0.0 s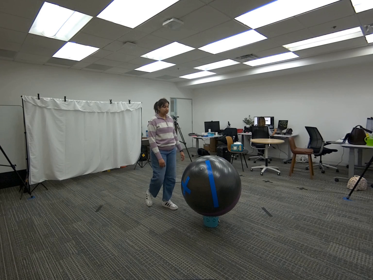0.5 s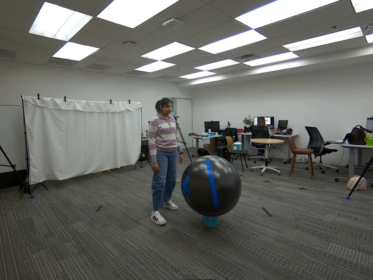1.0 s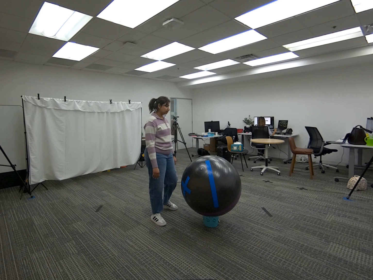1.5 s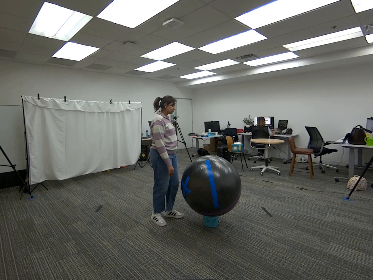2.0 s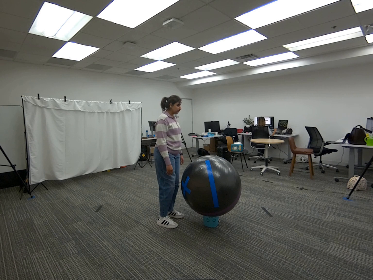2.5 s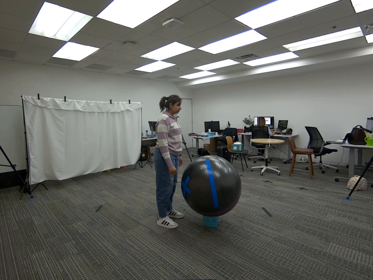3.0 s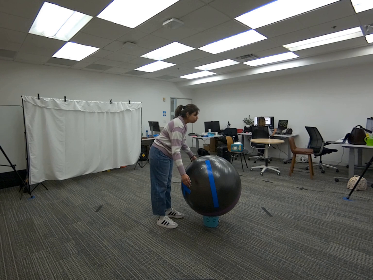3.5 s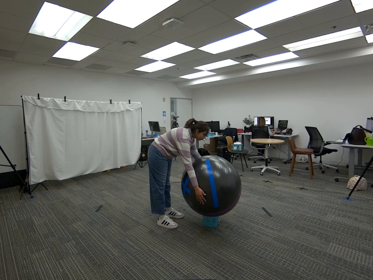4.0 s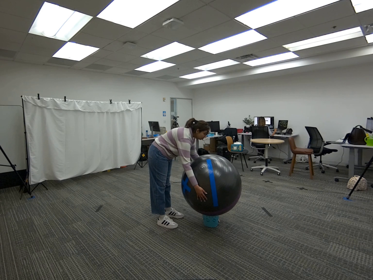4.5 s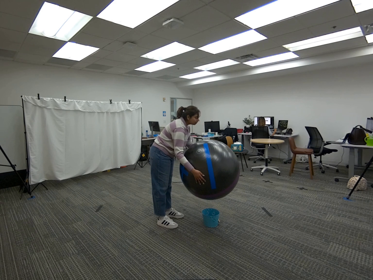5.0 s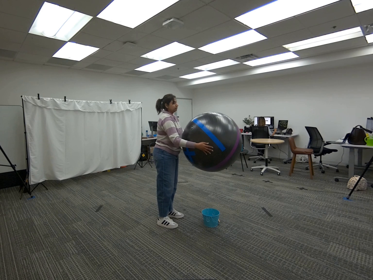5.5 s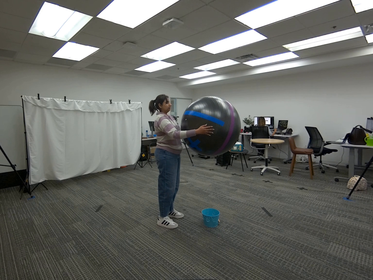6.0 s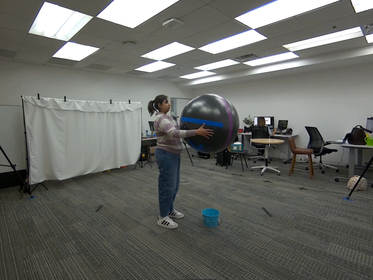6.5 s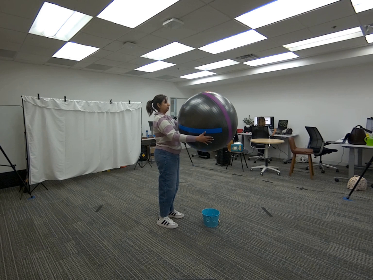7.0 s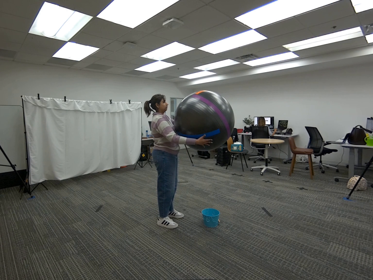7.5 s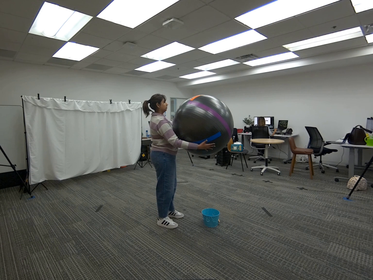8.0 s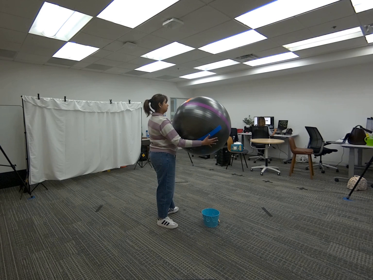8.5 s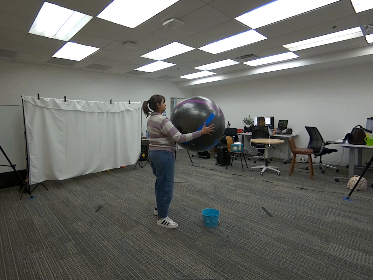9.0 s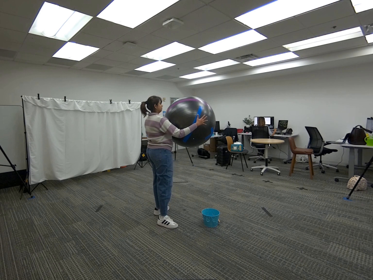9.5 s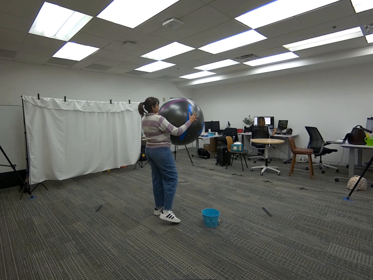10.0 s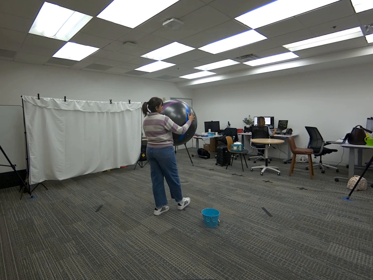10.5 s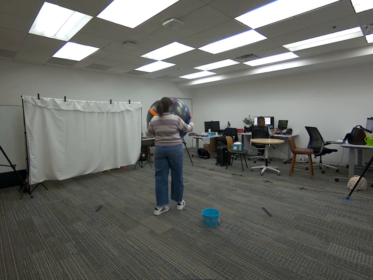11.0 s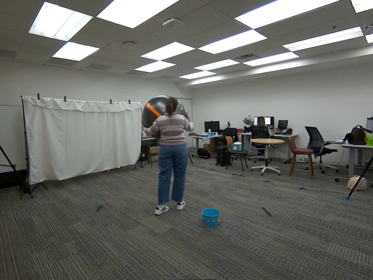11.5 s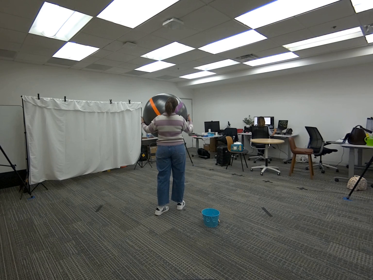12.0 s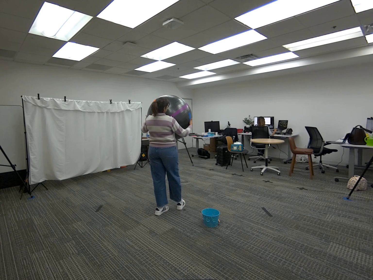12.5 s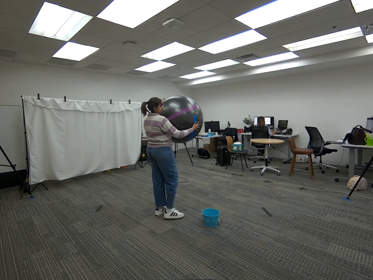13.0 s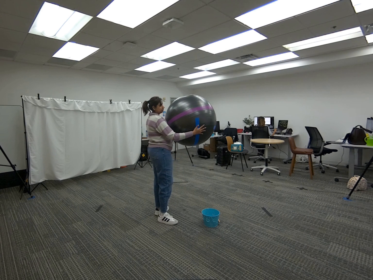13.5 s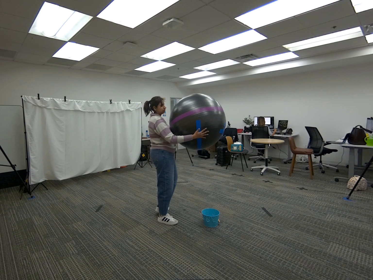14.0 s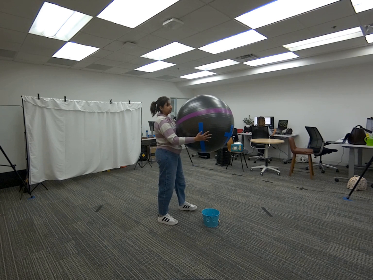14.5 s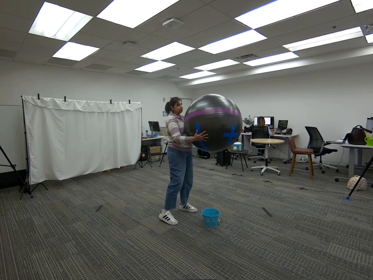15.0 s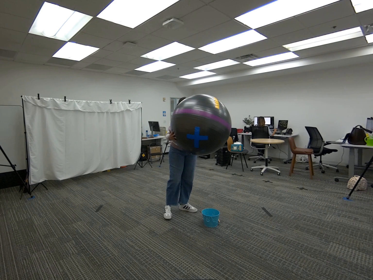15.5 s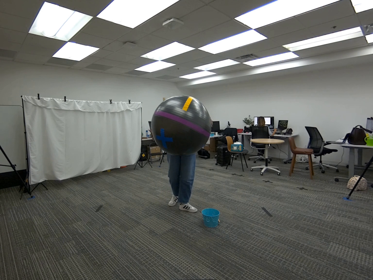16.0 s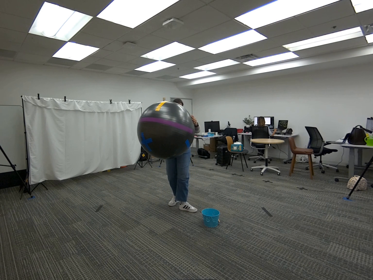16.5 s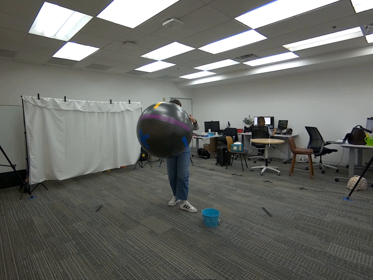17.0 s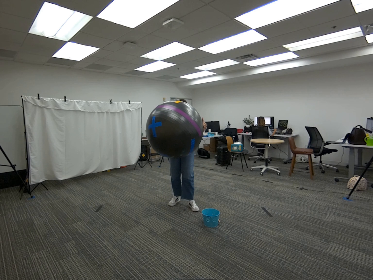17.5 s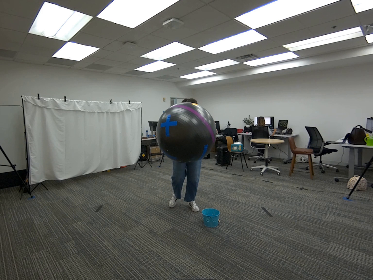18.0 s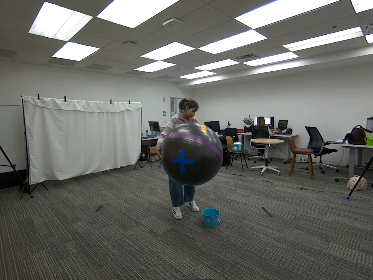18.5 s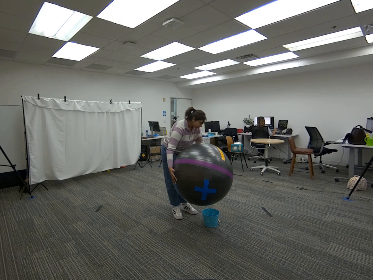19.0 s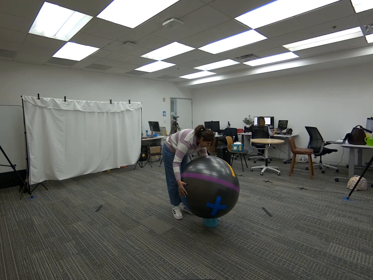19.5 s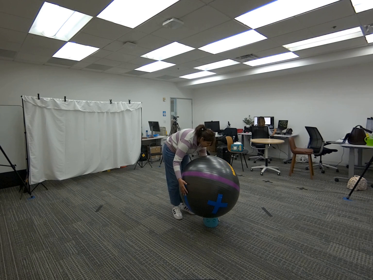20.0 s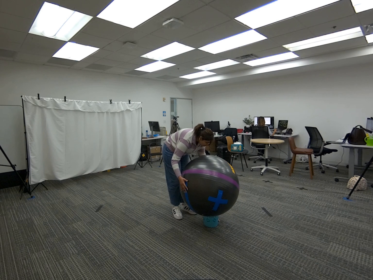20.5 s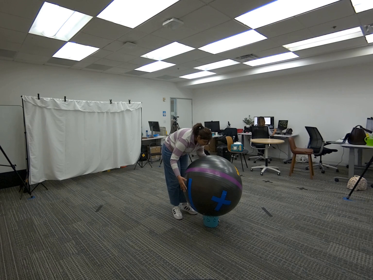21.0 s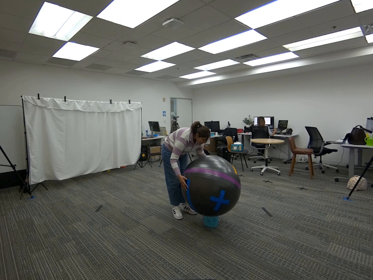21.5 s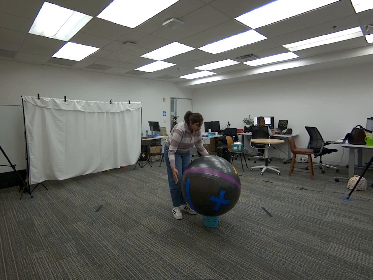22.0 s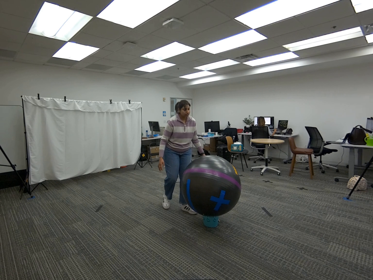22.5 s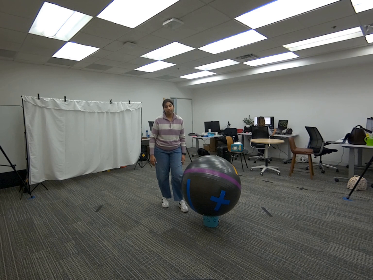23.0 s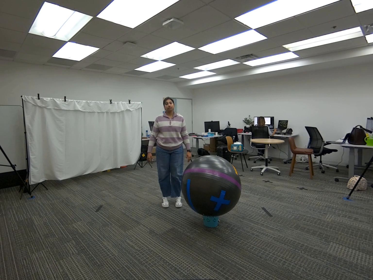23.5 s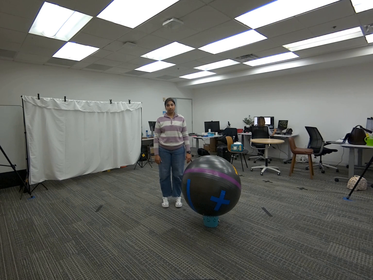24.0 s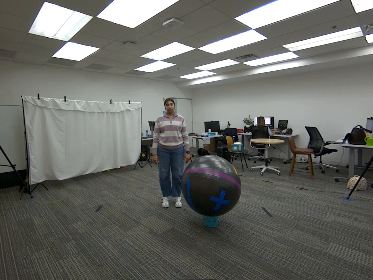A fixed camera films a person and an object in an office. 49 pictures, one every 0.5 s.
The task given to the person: Walk over to the yoga ball on the ground inside the blue basket and slowly rotate in midair within the bounding area try not to distort the shape.
